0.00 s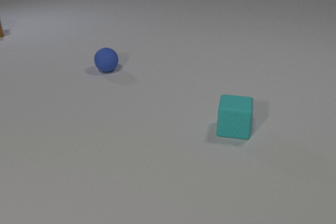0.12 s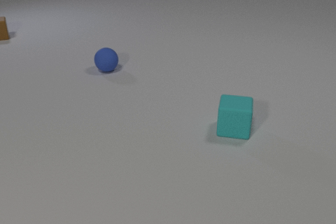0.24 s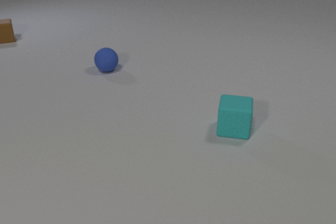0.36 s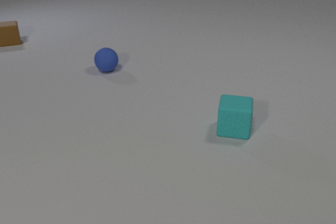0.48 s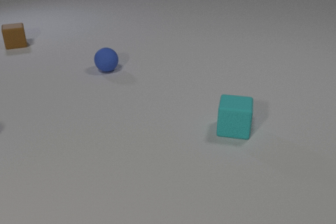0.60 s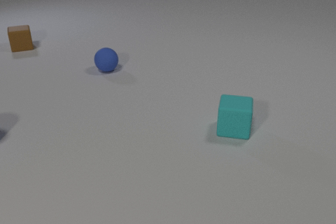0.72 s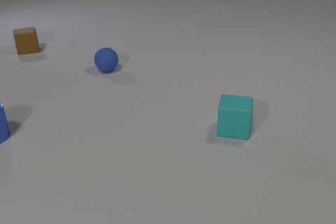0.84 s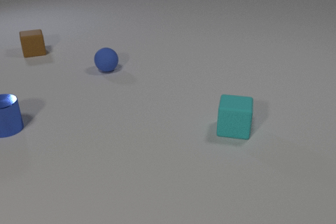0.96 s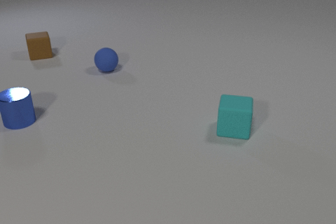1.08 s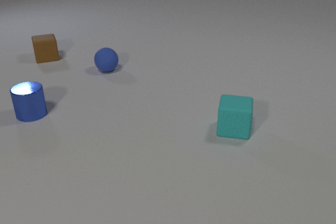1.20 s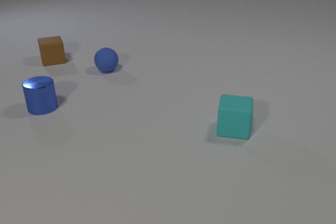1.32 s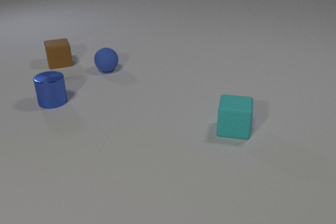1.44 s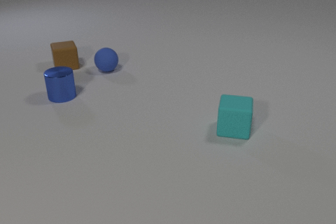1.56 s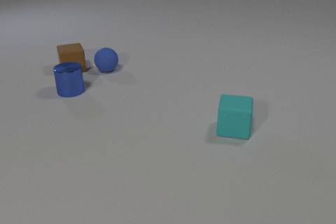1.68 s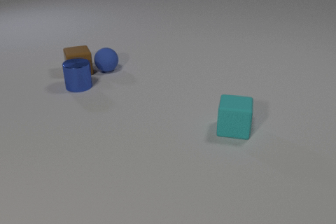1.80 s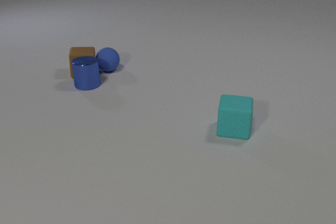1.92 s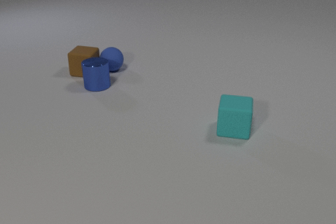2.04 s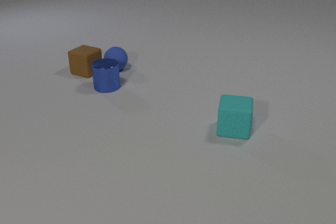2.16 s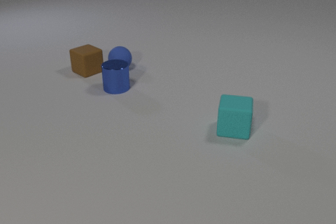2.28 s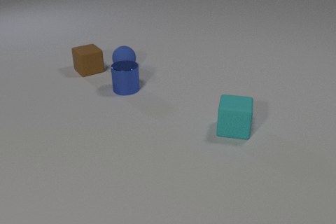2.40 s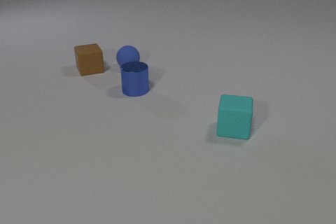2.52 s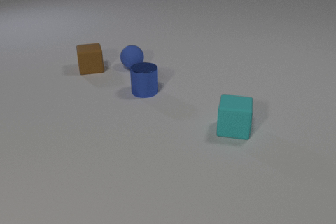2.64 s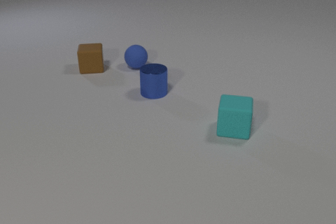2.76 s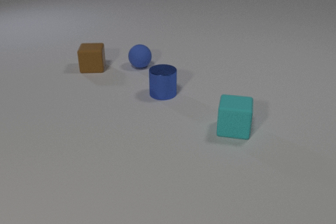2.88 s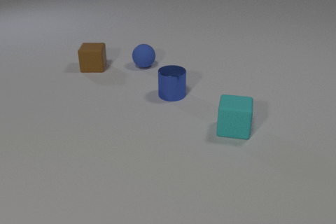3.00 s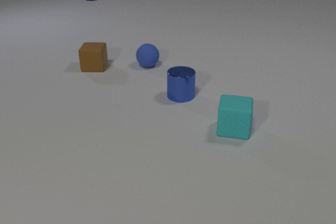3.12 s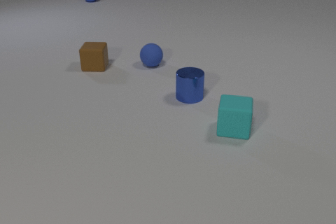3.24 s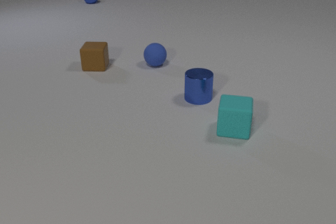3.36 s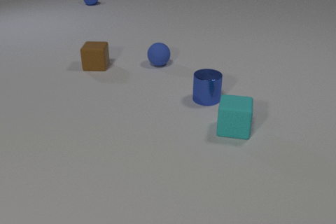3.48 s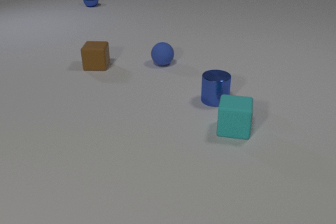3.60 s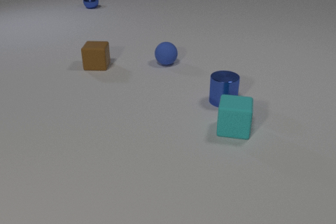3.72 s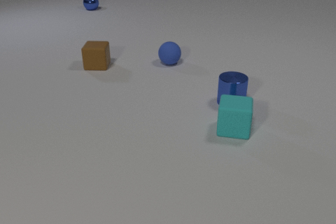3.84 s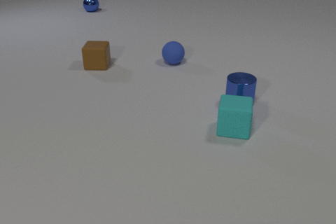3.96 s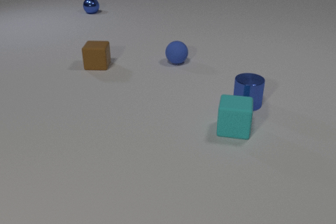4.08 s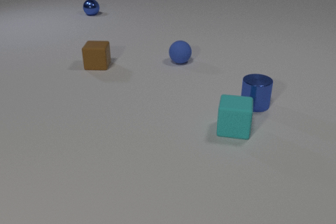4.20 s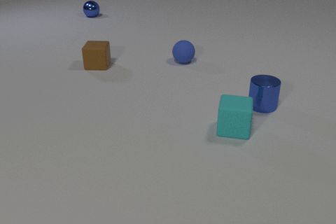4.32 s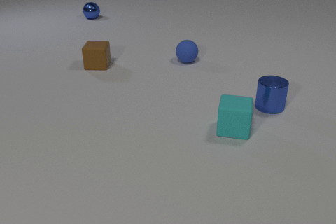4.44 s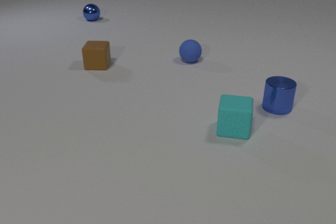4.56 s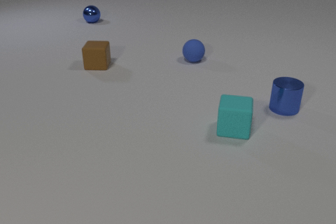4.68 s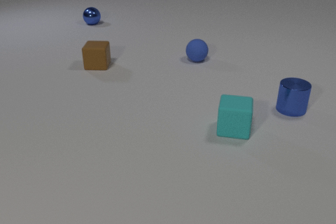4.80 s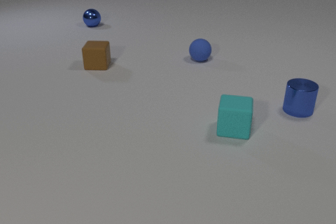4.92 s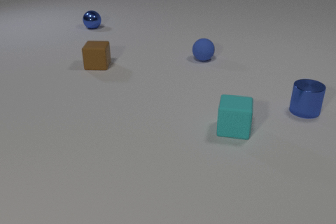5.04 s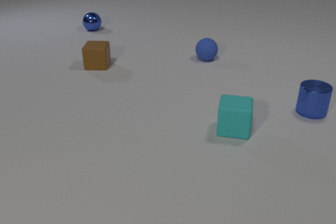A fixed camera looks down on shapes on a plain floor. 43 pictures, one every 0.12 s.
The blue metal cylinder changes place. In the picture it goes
to the right.
The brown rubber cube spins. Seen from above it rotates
clockwise.
0.00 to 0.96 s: The blue metal cylinder comes in at the left edge, slides to the right and away from the camera. The brown rubber cube slides toward the camera and to the right.
0.96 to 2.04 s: The blue metal cylinder slides to the right and away from the camera. The brown rubber cube slides toward the camera and to the right, spins so that its near face slides to the left, clockwise seen from above. The blue rubber sphere rolls to the right. The brown rubber cube and the blue rubber sphere collide. The blue metal cylinder and the brown rubber cube collide.
2.04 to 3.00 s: The blue metal cylinder slides to the right. The brown rubber cube slides away from the camera and to the right, spins so that its near face slides to the left, clockwise seen from above. The blue rubber sphere rolls to the right. The blue metal sphere comes in at the top edge, rolls toward the camera.
3.00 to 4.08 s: The blue metal cylinder slides to the right. The blue rubber sphere rolls to the right. The blue metal sphere rolls toward the camera.
4.08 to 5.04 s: The blue metal cylinder slides to the right. The blue rubber sphere rolls to the right. The blue metal sphere rolls toward the camera.
What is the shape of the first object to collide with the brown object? sphere.
What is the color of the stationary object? cyan.
What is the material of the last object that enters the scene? metal.
